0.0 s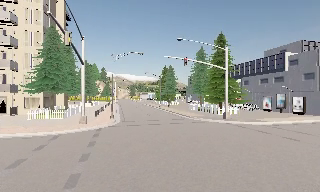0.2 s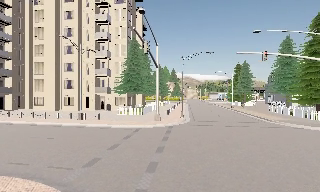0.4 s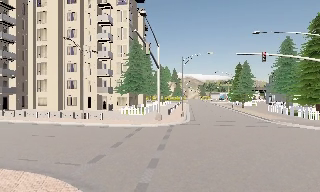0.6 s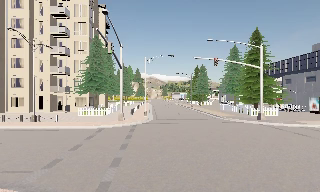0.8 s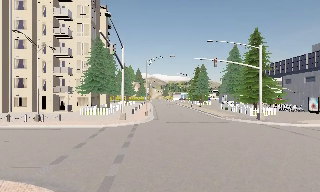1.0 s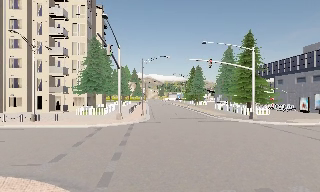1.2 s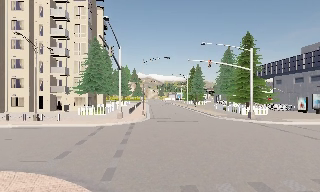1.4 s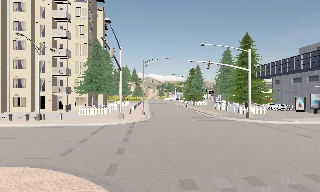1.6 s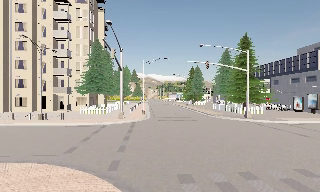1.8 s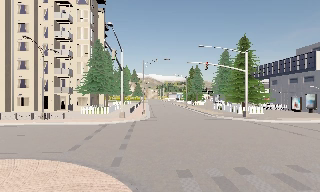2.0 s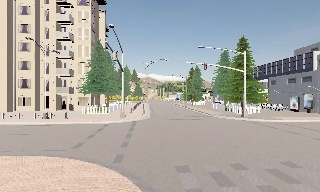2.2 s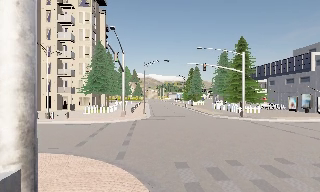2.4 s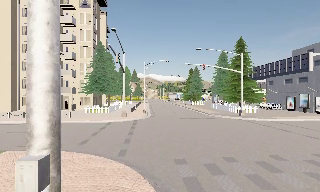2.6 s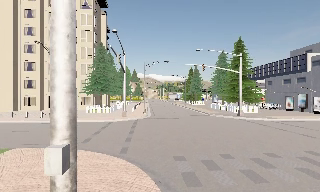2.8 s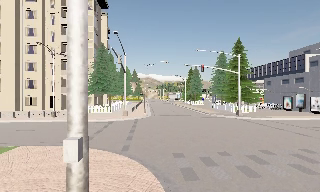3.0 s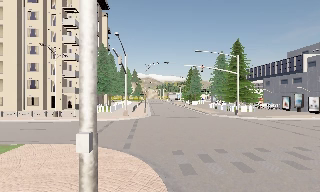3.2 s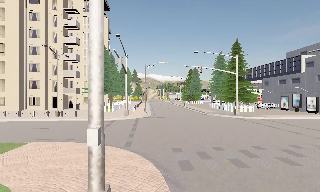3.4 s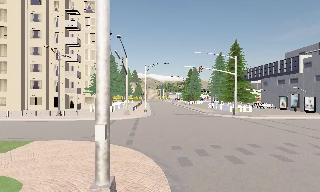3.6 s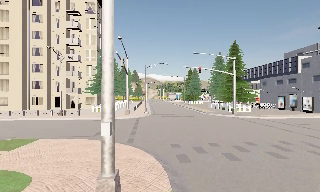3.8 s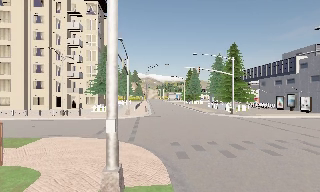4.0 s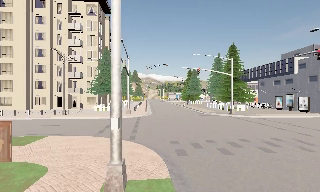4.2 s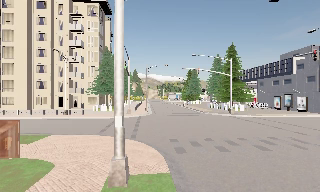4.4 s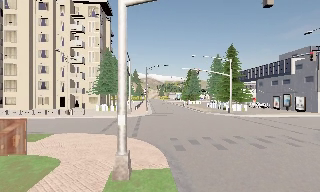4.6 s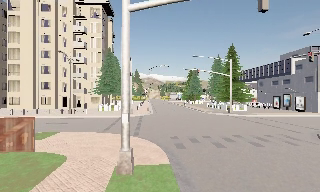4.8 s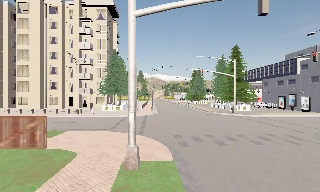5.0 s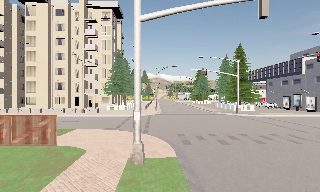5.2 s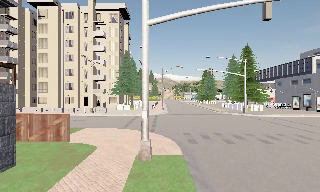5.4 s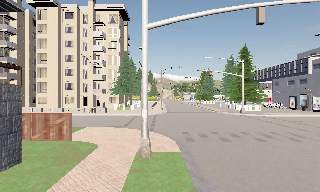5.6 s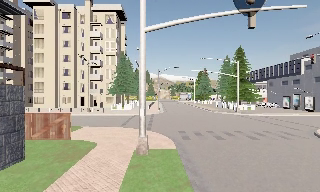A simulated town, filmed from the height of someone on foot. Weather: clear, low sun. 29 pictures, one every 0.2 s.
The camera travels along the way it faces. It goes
backward.
0.0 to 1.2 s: The scene slides to the right, as the camera pans about 10 degrees to its left. It travels backward, about 2 m, so what stands in front gets smaller.
1.2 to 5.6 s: The camera travels backward, about 8 m, so what stands in front gets smaller.
The film runs backward here.
